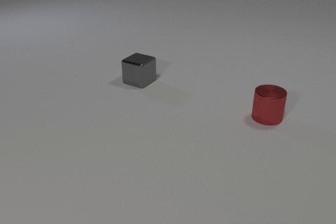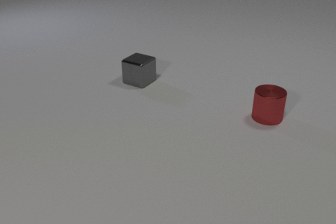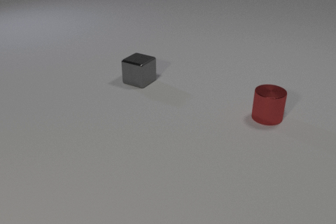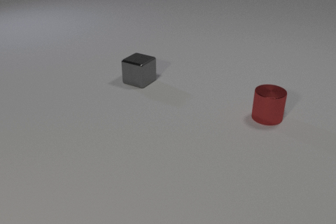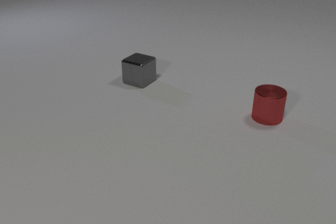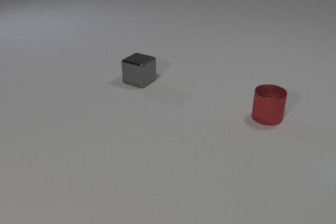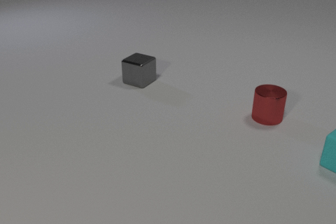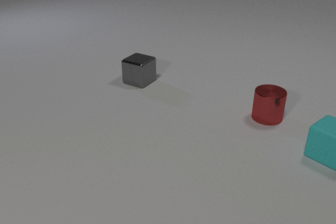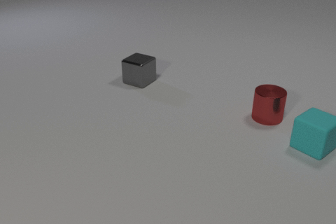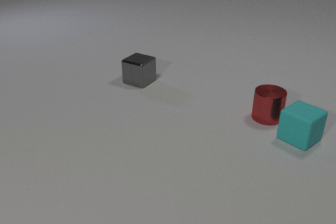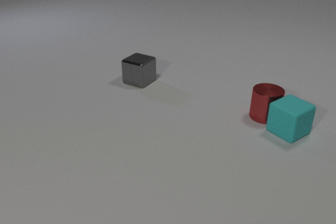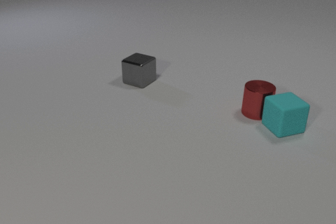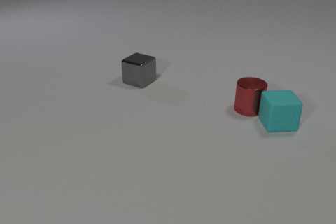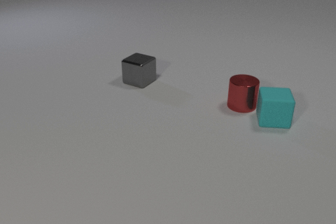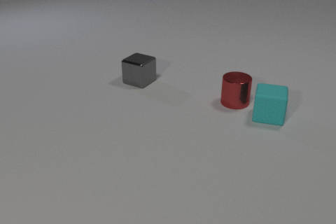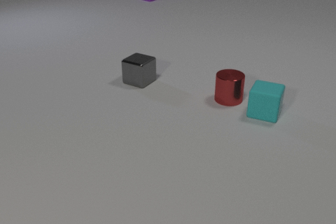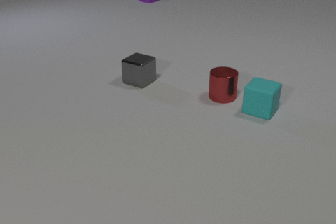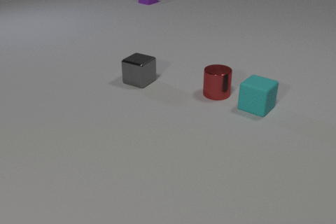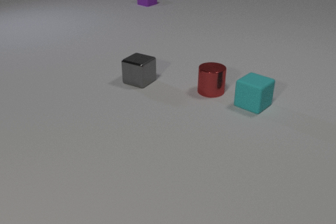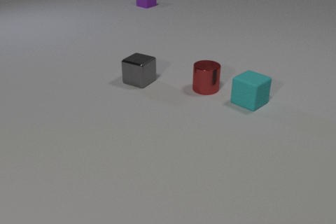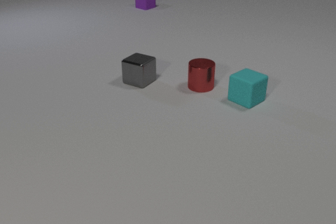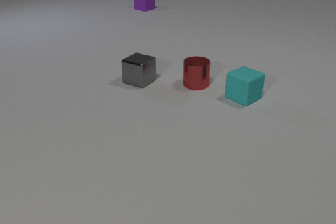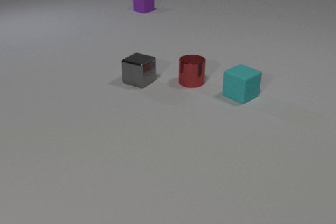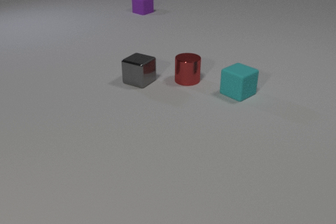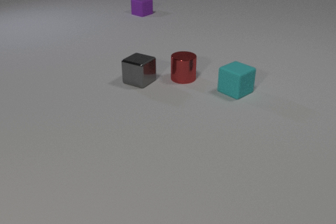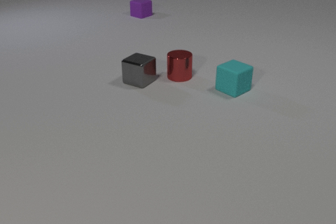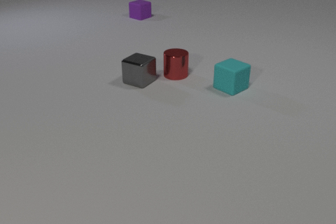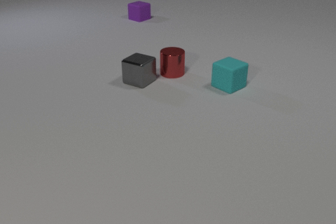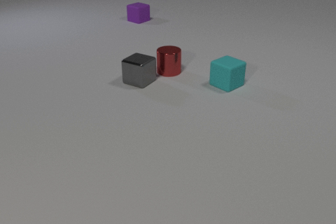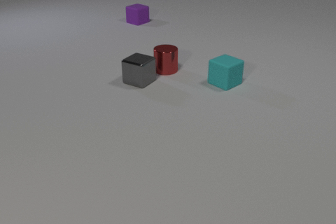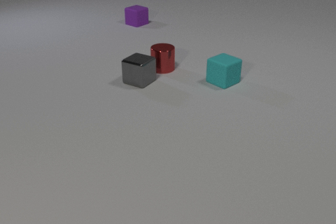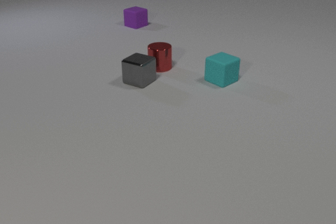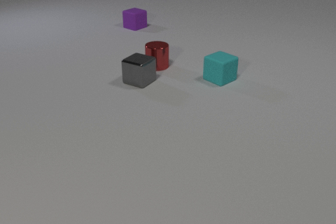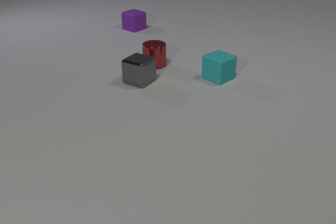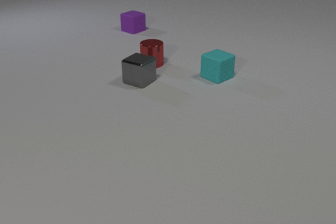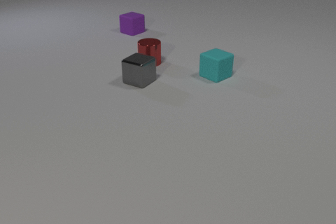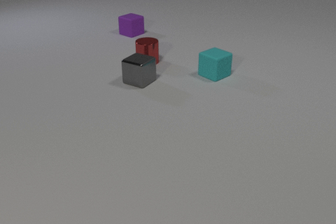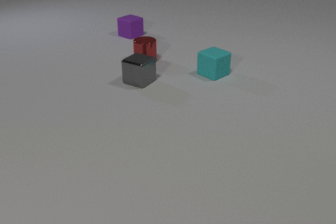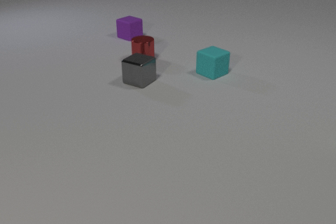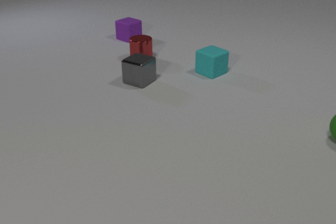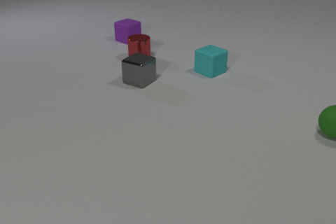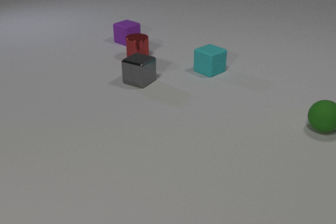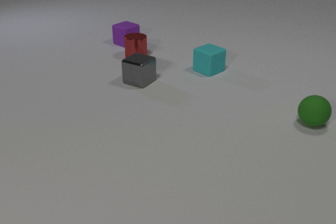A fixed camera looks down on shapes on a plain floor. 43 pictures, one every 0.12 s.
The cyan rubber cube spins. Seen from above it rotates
clockwise.
The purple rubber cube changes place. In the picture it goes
toward the camera.
0.00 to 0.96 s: The cyan rubber cube comes in at the right edge, slides to the left and away from the camera.
0.96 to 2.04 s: The cyan rubber cube slides away from the camera and to the left, spins clockwise seen from above by about 75 degrees, its near face sliding to the left. The red metal cylinder slides to the left and away from the camera. The purple rubber cube comes in at the top edge, slides toward the camera. The cyan rubber cube and the red metal cylinder collide.
2.04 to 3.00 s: The cyan rubber cube slides away from the camera and to the left. The red metal cylinder slides to the left and away from the camera. The purple rubber cube slides toward the camera.
3.00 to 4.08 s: The cyan rubber cube slides away from the camera and to the left. The red metal cylinder slides away from the camera and to the left. The purple rubber cube slides toward the camera.
4.08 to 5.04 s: The cyan rubber cube slides away from the camera and to the left. The red metal cylinder slides away from the camera and to the left. The green rubber sphere comes in at the right edge, rolls to the left and away from the camera. The purple rubber cube slides toward the camera.
What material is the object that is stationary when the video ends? metal.
What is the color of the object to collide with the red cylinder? cyan.
What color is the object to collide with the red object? cyan.
